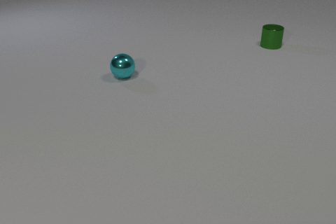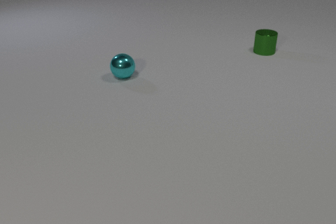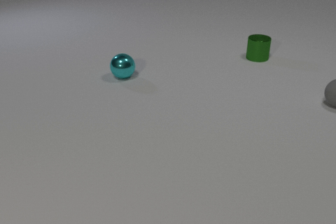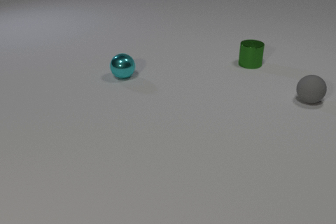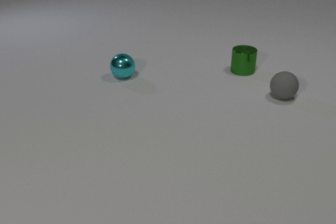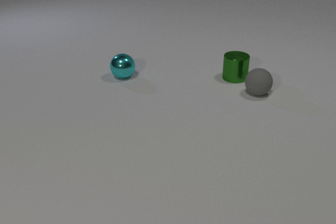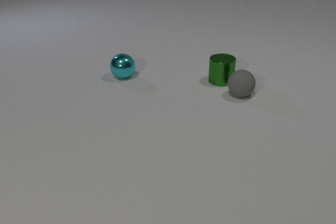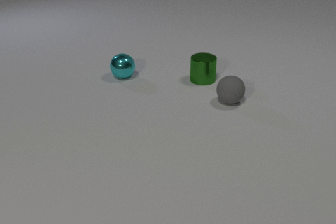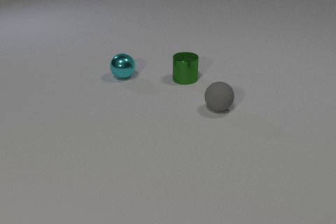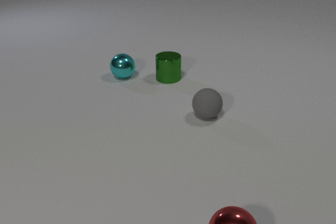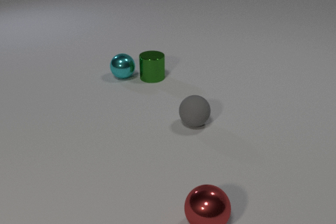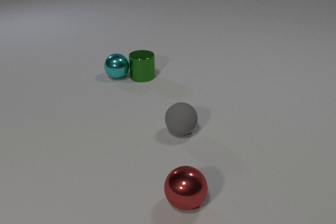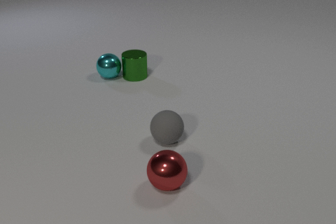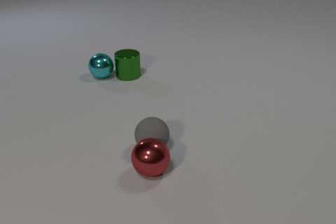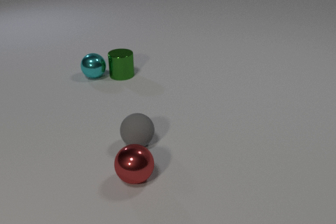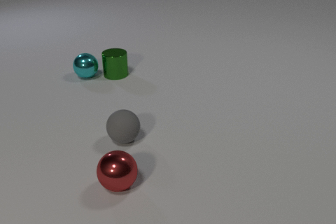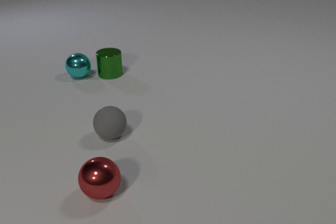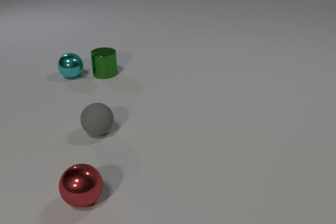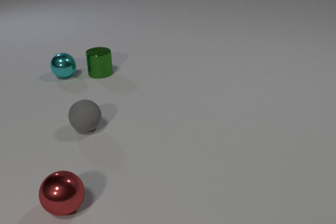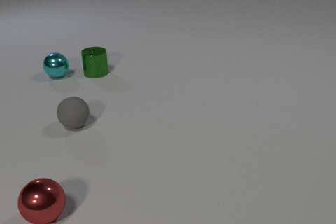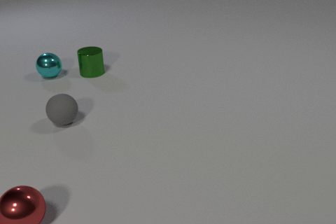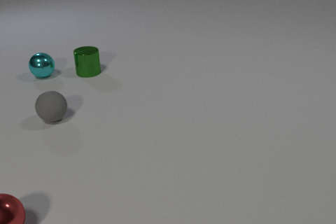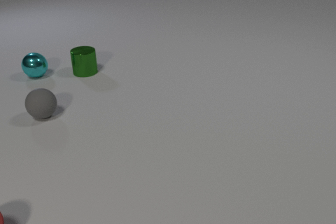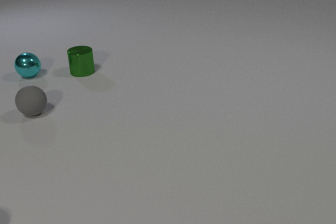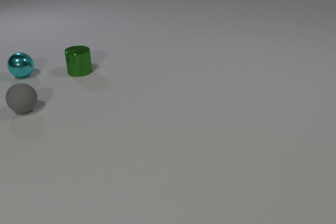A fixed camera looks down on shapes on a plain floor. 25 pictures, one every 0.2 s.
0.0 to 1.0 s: The gray rubber sphere comes in at the right edge, rolls to the left. The green metal cylinder slides toward the camera.
1.0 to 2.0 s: The gray rubber sphere rolls toward the camera and to the left. The green metal cylinder slides to the left. The red metal sphere comes in at the bottom edge, rolls away from the camera and to the left. The gray rubber sphere and the green metal cylinder collide.
2.0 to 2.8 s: The gray rubber sphere rolls to the left and toward the camera. The green metal cylinder slides to the left. The cyan metal sphere rolls to the left. The red metal sphere rolls to the left and away from the camera. The green metal cylinder and the cyan metal sphere collide. The gray rubber sphere and the red metal sphere collide.
2.8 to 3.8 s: The gray rubber sphere rolls to the left and away from the camera. The green metal cylinder slides to the left. The cyan metal sphere rolls to the left. The red metal sphere rolls to the left and toward the camera.
3.8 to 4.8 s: The gray rubber sphere rolls to the left and away from the camera. The green metal cylinder slides to the left and away from the camera. The cyan metal sphere rolls to the left. The red metal sphere rolls to the left, leaves at the left edge.
How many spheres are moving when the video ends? 2.
How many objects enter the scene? 2.
Are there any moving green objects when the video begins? yes.
